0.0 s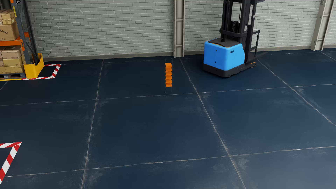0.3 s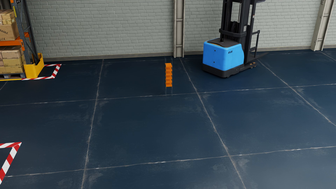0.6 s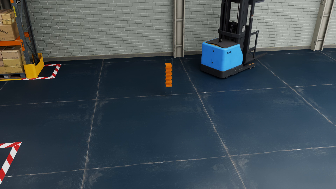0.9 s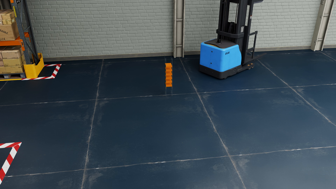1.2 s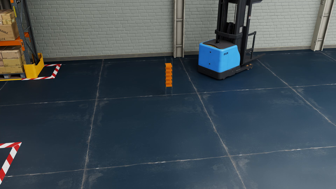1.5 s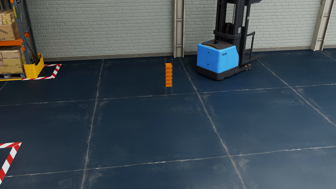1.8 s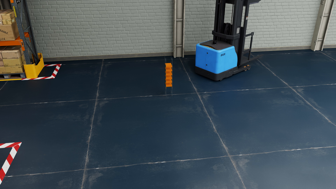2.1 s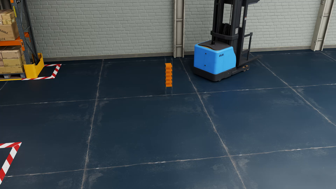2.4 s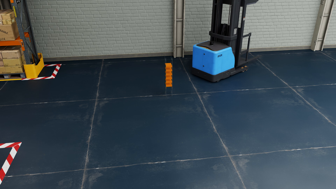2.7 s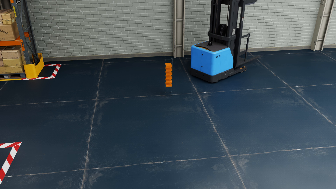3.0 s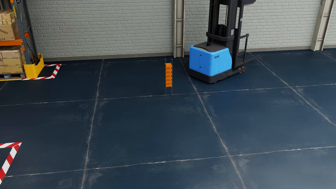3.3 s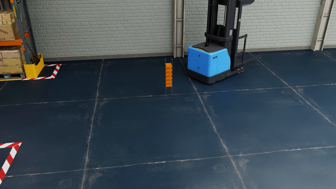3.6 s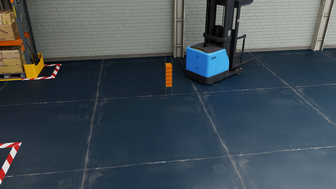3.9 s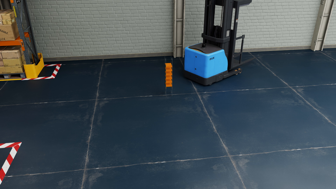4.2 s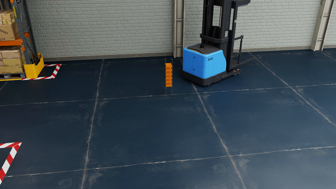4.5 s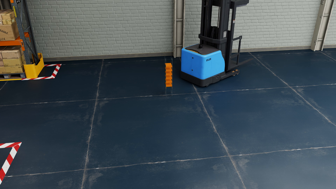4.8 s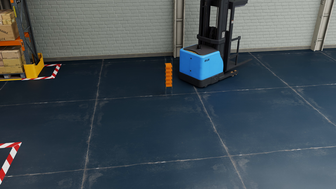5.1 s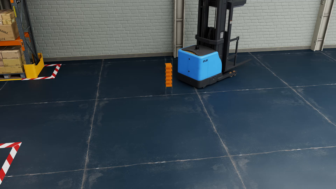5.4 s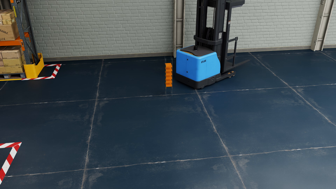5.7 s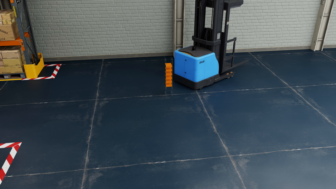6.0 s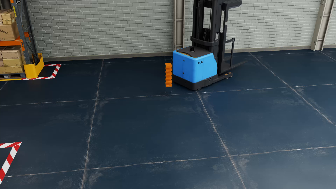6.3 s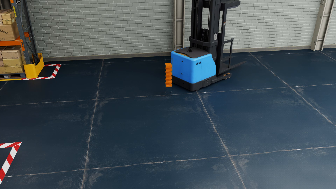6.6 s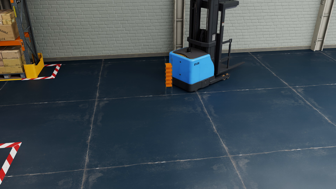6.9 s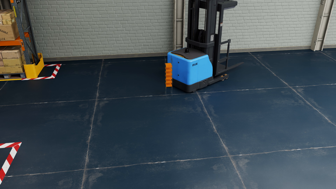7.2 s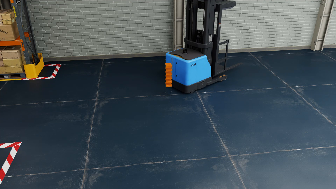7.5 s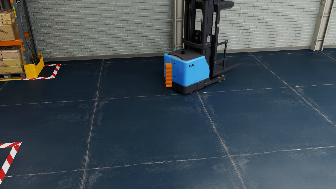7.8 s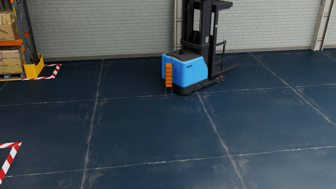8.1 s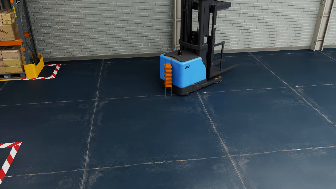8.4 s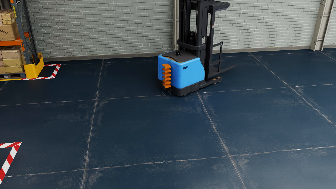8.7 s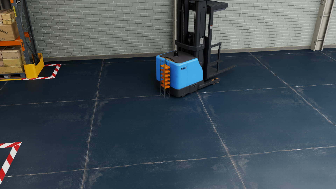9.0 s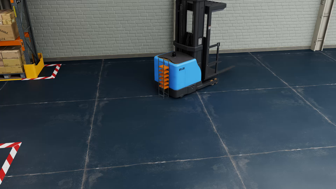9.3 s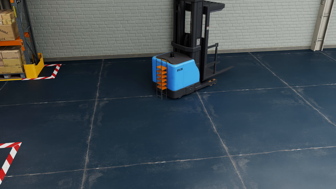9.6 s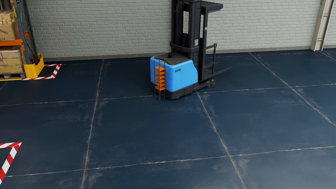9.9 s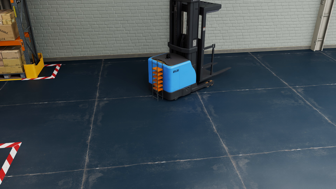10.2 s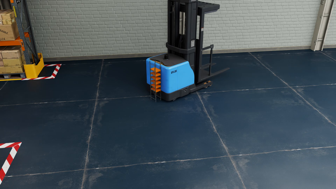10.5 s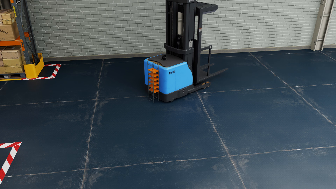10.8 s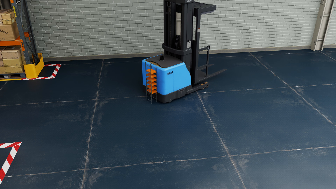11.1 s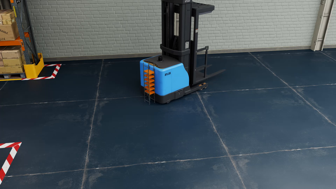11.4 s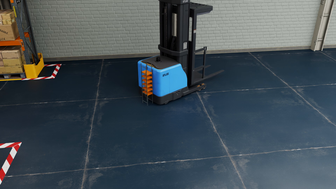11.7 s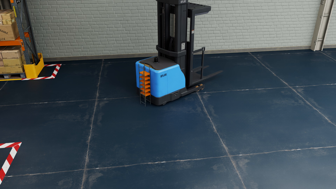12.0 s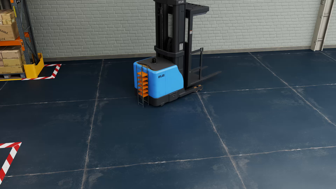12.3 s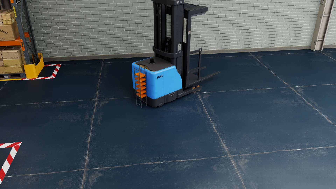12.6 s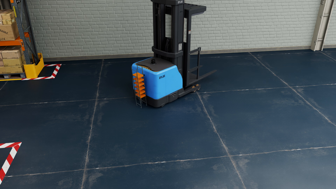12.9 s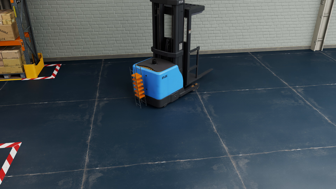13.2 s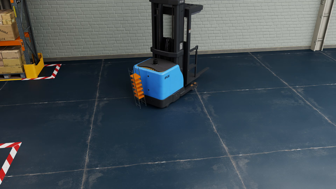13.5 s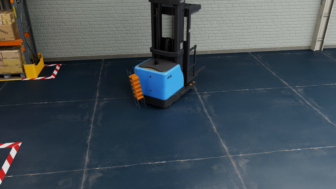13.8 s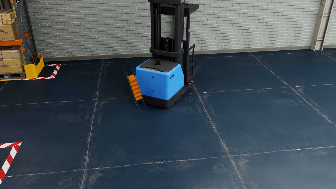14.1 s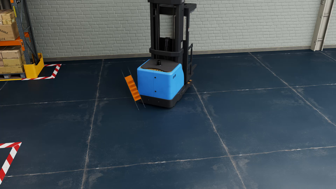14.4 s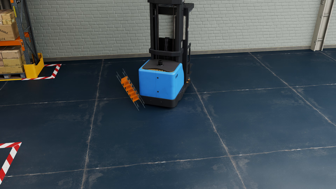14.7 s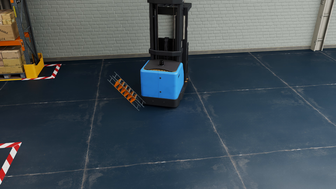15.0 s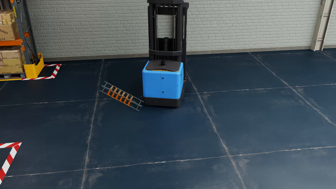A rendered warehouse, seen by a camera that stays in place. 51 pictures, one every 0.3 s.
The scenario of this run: A forklift runs into an object in its way.
